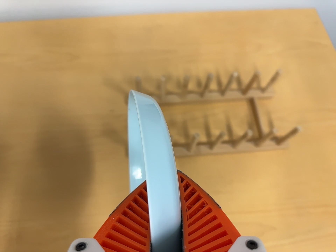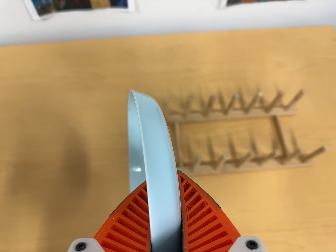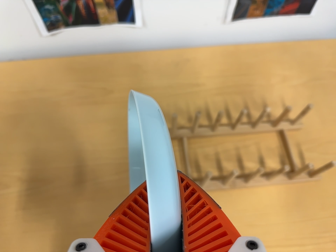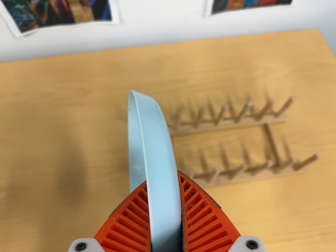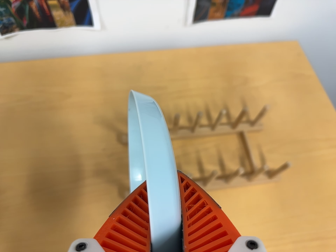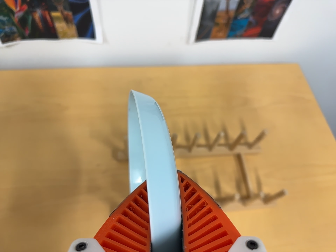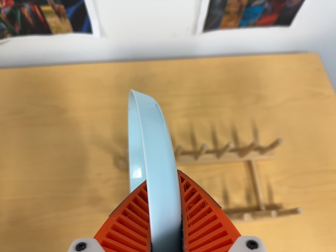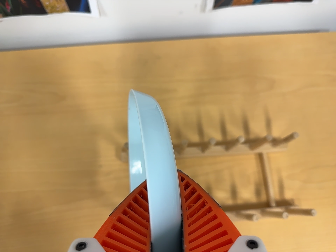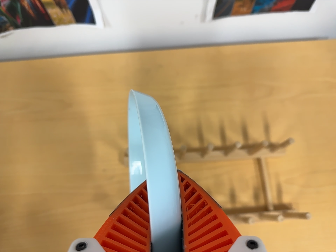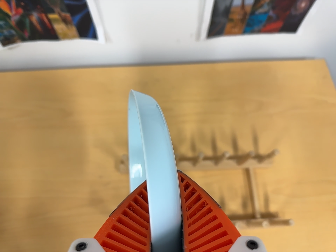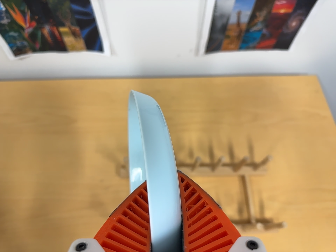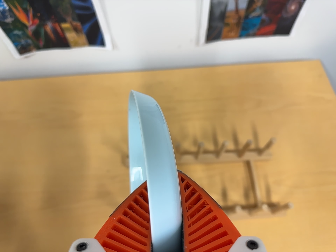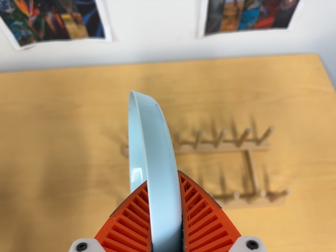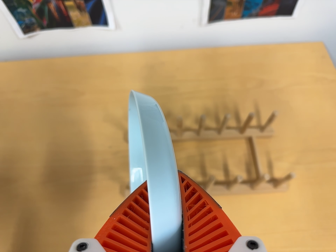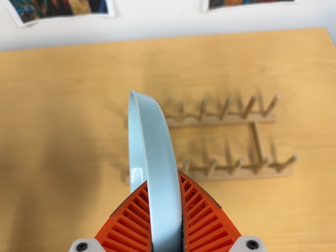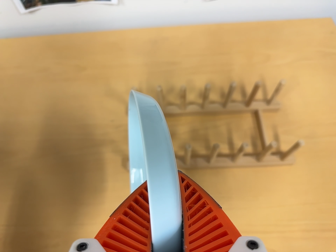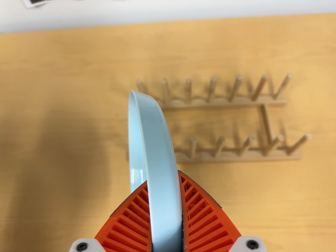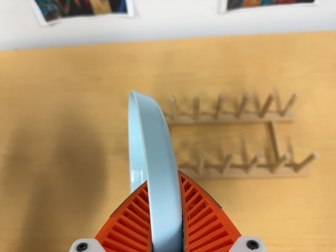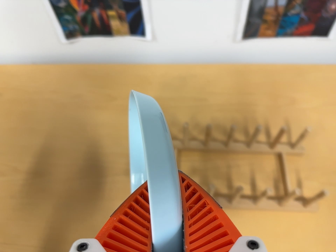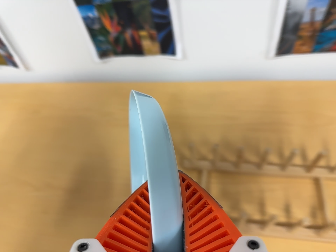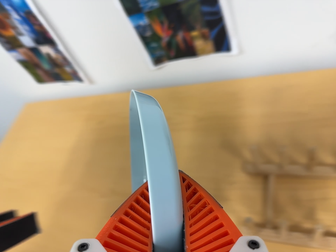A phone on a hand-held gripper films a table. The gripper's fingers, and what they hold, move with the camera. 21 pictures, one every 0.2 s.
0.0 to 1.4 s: The camera travels toward the top of its view and forward, about 14 cm, so close, fixed things drift downward.
1.4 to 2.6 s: The camera travels toward the bottom of its view and backward, about 12 cm. Its aim tips toward the top of its view by about 10 degrees.
2.6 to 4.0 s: The camera swings to its left by about 25 degrees, and the scene slides to the right.
The film runs backward here.
